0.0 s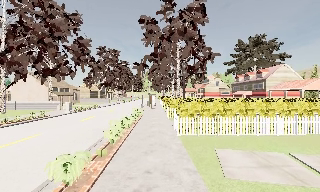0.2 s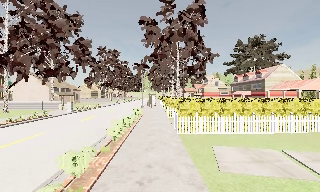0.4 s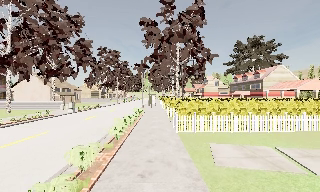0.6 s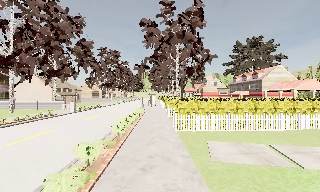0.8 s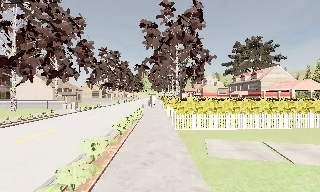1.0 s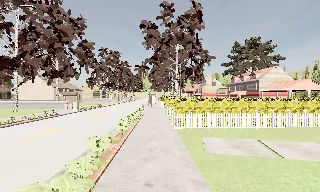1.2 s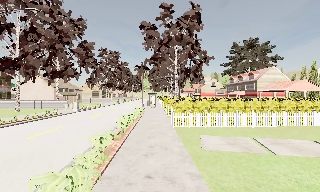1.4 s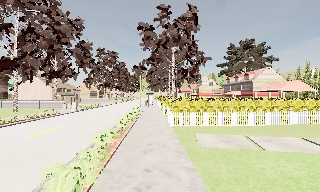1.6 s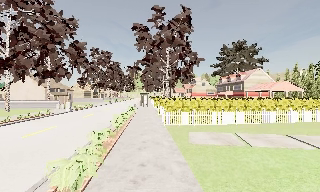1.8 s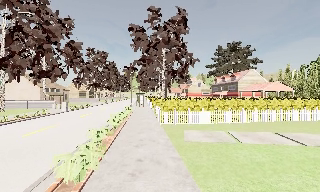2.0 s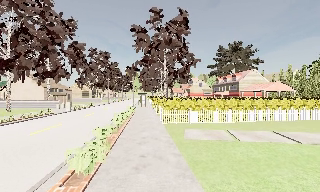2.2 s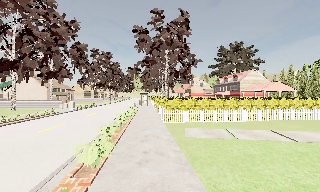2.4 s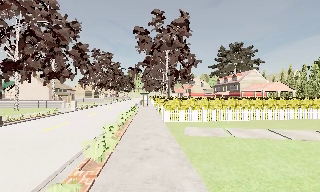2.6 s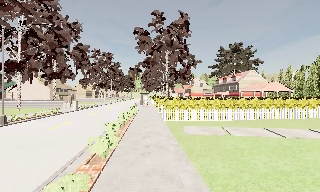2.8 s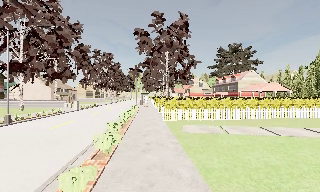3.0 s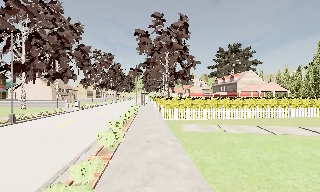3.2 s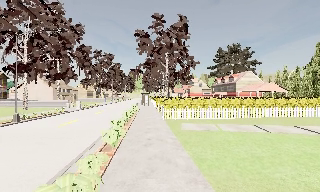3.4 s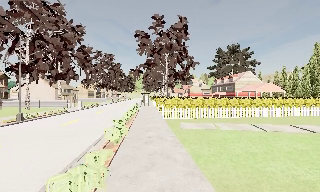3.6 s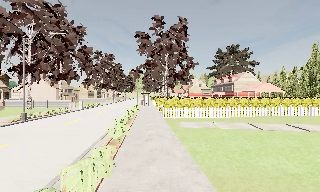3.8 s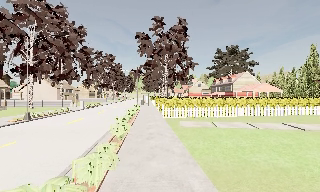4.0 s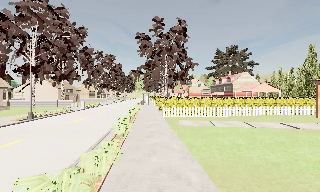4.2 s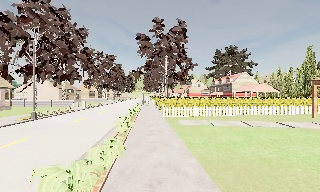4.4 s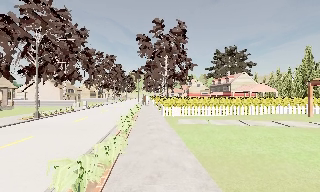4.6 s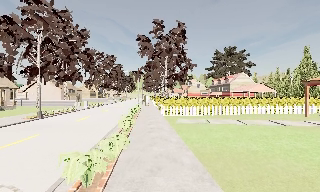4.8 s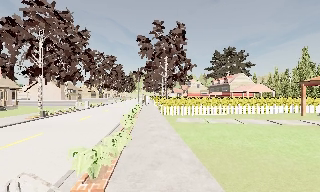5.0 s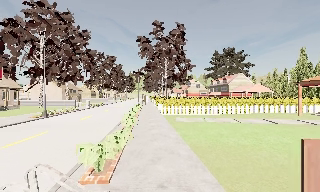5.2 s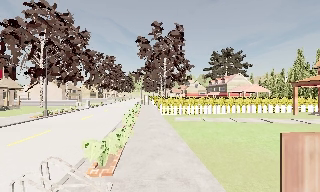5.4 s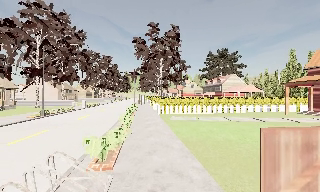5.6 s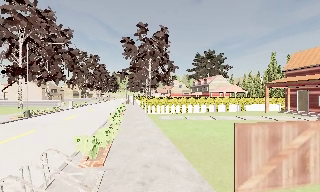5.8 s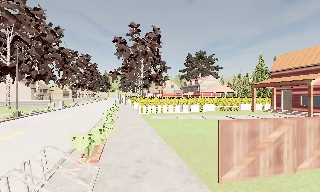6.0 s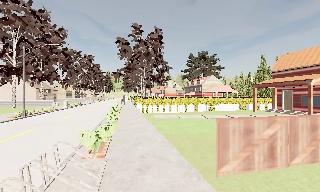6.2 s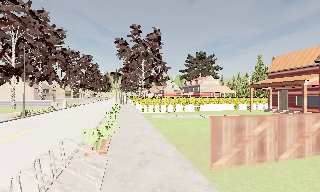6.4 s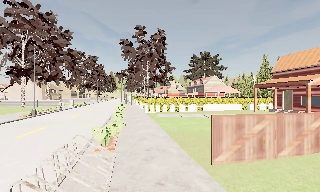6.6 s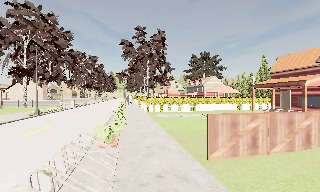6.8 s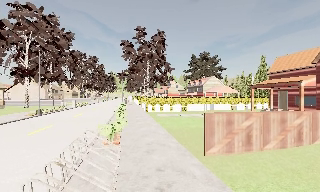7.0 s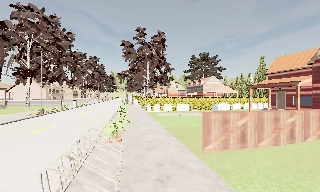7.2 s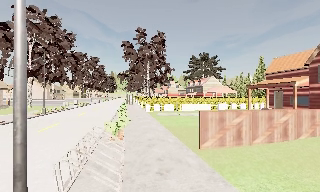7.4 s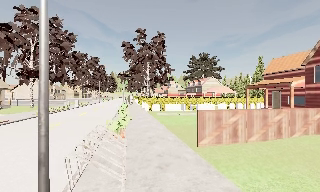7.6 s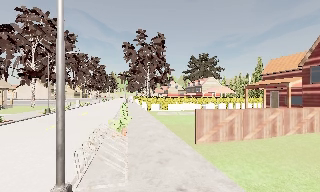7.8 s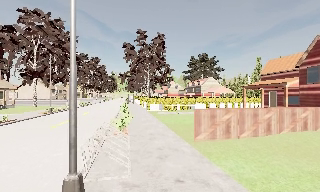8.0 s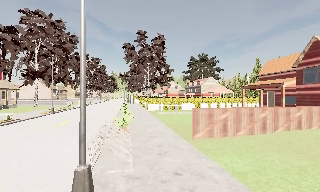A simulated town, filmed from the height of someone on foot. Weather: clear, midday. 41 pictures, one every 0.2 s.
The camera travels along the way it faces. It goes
backward.
0.0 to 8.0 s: The camera pans to its right, which is clockwise from overhead, by about 10 degrees. It travels backward, about 15 m, so what stands in front gets smaller.
The film runs backward here.
